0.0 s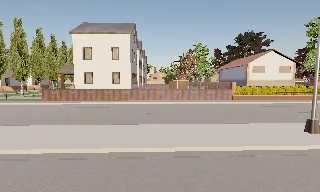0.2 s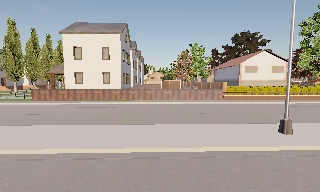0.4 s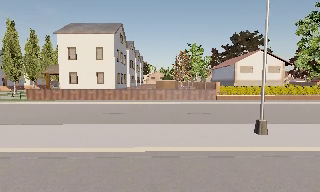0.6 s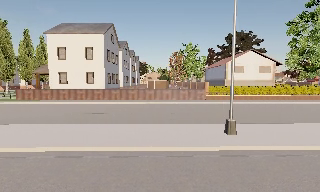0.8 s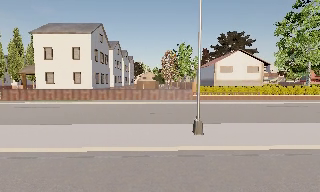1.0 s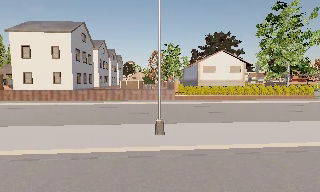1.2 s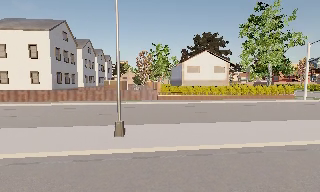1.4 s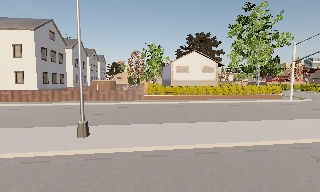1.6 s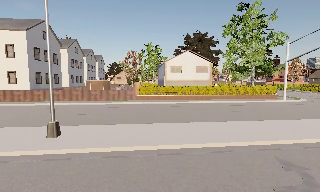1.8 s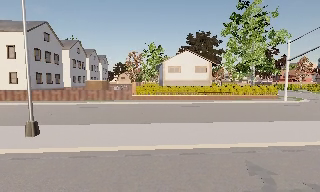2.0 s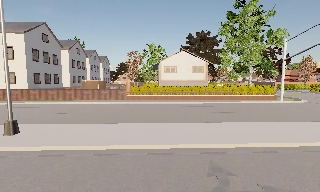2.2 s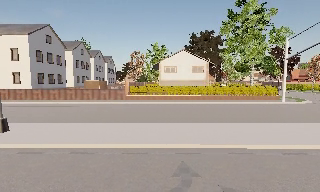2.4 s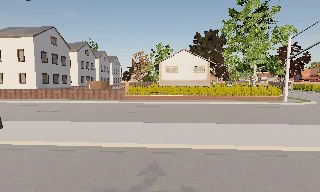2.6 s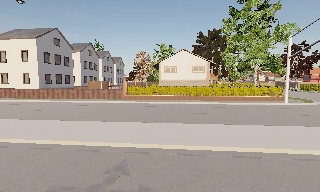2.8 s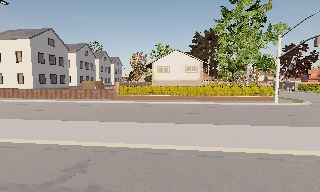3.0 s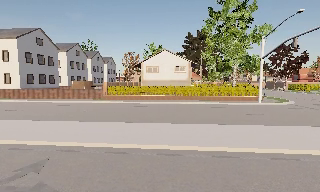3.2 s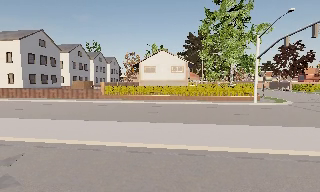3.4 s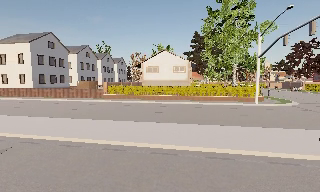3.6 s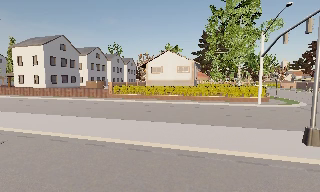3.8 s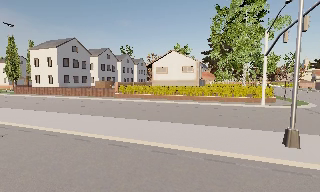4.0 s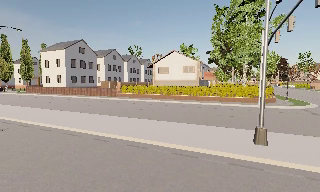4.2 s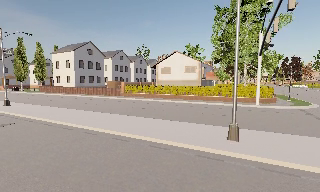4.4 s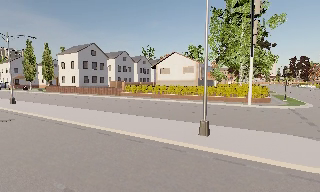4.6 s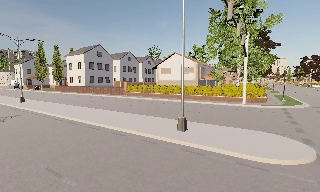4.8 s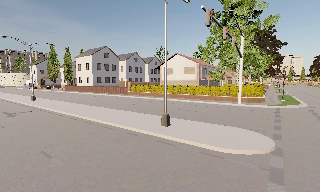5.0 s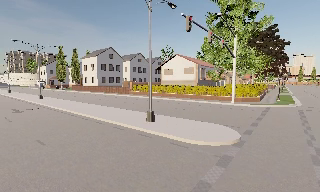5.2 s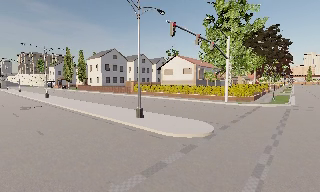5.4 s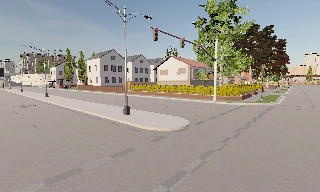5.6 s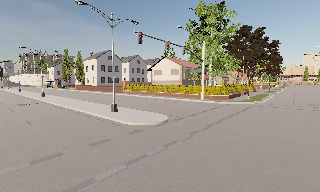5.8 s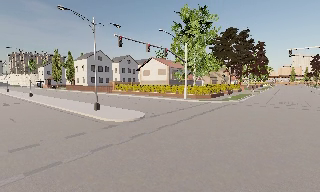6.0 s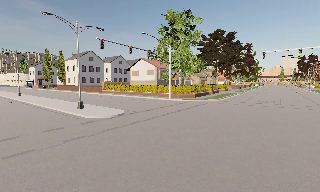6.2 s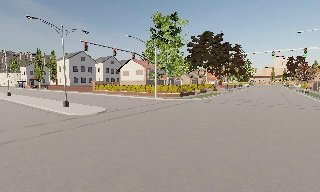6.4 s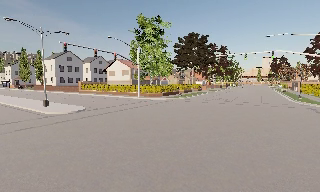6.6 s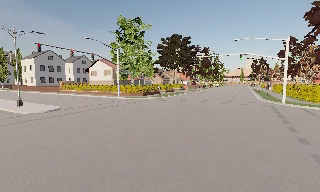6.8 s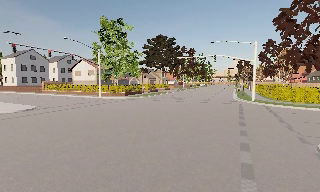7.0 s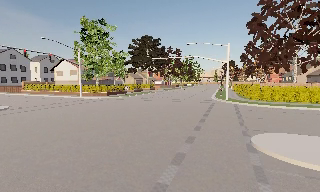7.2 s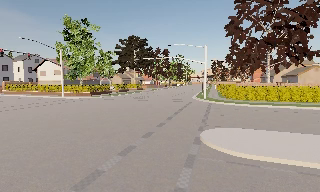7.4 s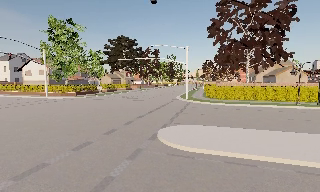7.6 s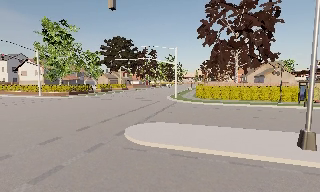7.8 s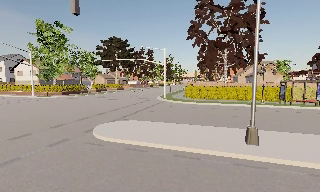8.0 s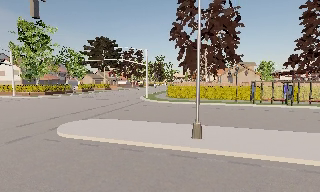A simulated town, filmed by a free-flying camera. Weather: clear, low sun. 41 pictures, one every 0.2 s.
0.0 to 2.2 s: The camera travels to its right, about 16 m, so close, fixed things drift to the left.
2.2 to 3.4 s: The camera pans to its left, which is counterclockwise from overhead, by about 10 degrees. It travels to its right, about 8 m, so close, fixed things drift to the left.
3.4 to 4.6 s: The camera pans to its left, which is counterclockwise from overhead, by about 20 degrees. It travels to its right and backward, about 9 m.
4.6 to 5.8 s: The camera travels to its right and backward, about 10 m, so close, fixed things drift to the left.
5.8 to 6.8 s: The scene slides to the left, as the camera pans about 15 degrees to its right. It travels to its right and backward, about 9 m, so close, fixed things drift to the left.
6.8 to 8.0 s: The camera travels to its right, about 11 m, so close, fixed things drift to the left.
The film runs forward here.
